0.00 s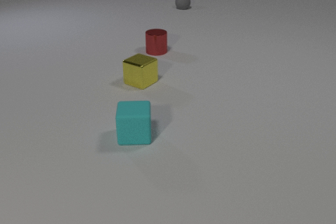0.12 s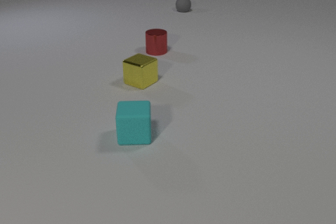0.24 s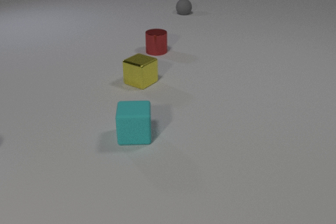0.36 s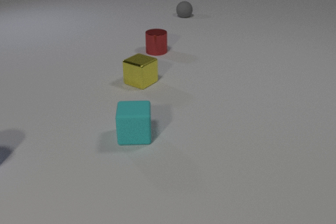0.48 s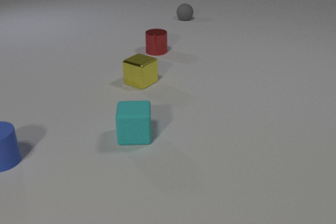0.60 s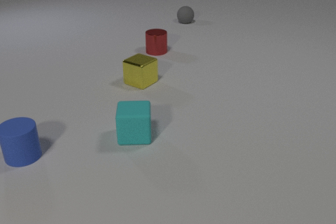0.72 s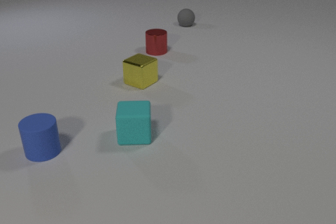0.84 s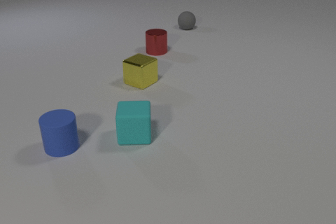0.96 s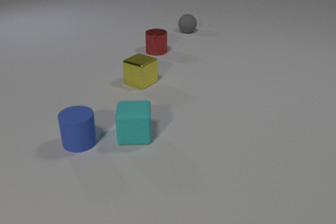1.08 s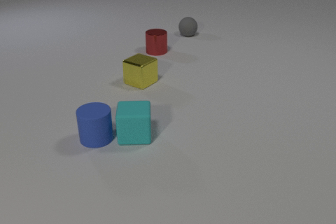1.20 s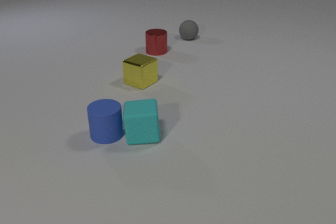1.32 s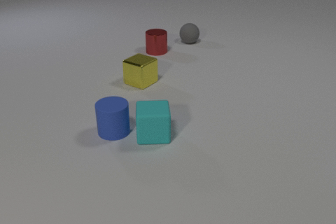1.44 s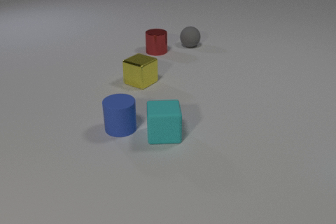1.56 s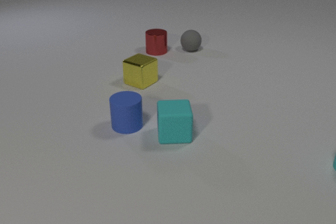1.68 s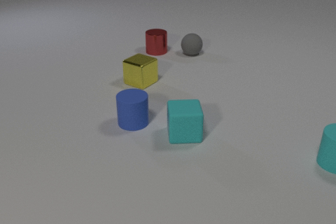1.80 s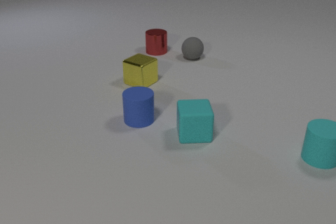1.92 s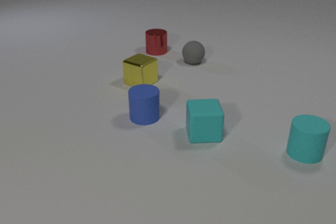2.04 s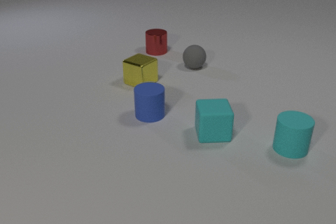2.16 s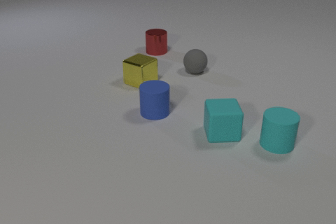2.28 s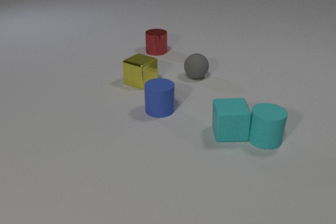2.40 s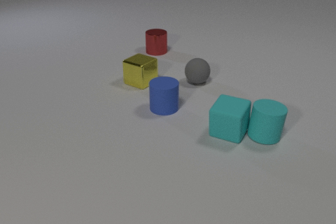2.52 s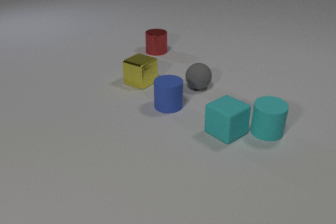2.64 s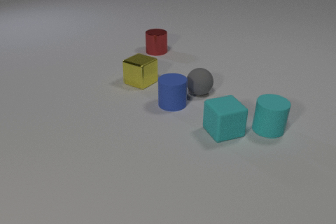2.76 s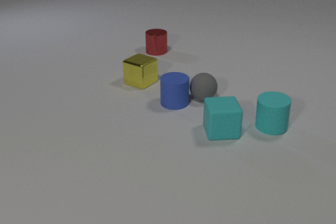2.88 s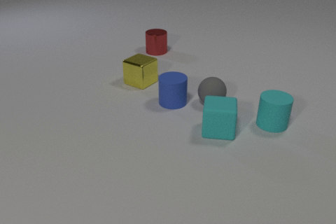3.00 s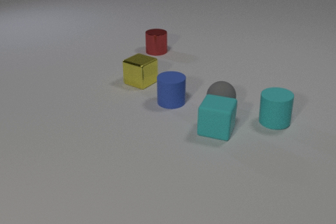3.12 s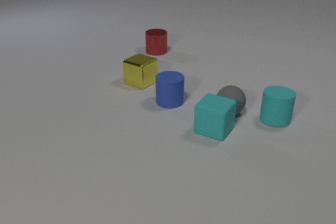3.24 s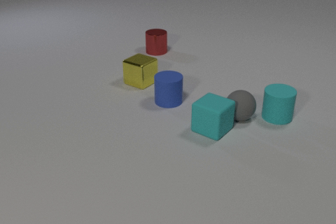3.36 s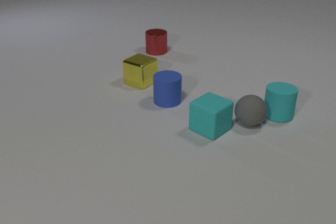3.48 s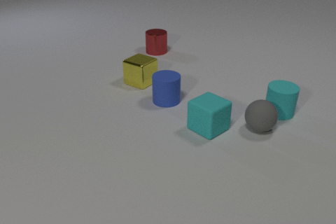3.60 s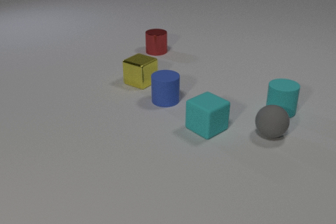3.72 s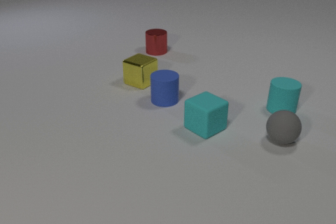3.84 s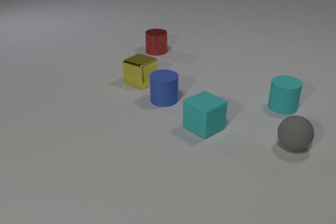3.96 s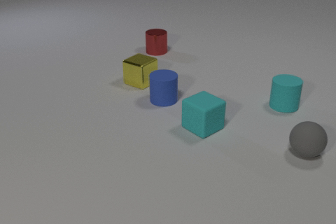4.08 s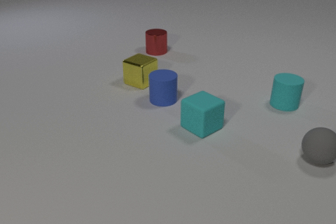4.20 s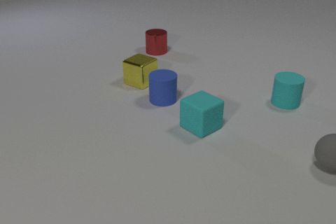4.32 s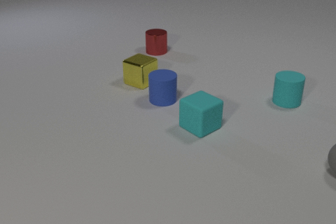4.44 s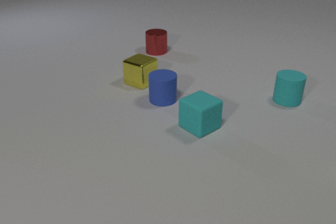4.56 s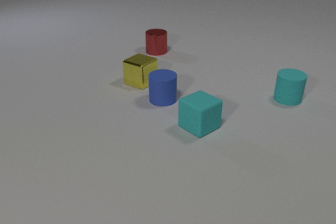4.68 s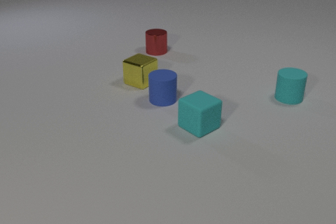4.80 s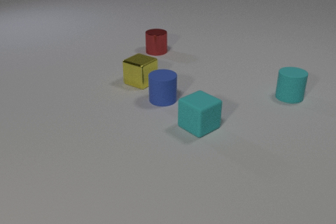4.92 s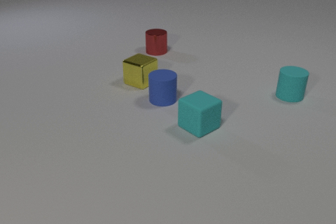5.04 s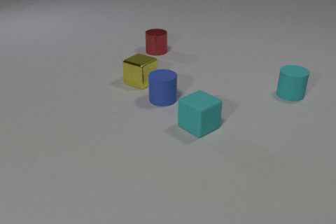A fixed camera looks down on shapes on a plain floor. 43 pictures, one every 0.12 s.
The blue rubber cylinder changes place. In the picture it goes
to the right.
The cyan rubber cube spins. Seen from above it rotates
clockwise.
0.00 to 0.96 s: The blue rubber cylinder comes in at the left edge, slides to the right. The gray rubber sphere rolls toward the camera.
0.96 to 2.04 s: The blue rubber cylinder slides to the right and away from the camera. The cyan rubber cube slides to the right. The cyan rubber cylinder comes in at the right edge, slides to the left. The gray rubber sphere rolls toward the camera. The blue rubber cylinder and the cyan rubber cube collide.
2.04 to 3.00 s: The blue rubber cylinder slides away from the camera and to the right. The cyan rubber cube slides away from the camera, spins clockwise seen from above by about 120 degrees, its near face sliding to the left. The cyan rubber cylinder slides away from the camera. The gray rubber sphere rolls toward the camera. The cyan rubber cube and the cyan rubber cylinder collide. The blue rubber cylinder and the gray rubber sphere collide.
3.00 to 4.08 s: The blue rubber cylinder slides to the left. The cyan rubber cube slides to the left, spins clockwise seen from above by about 30 degrees, its near face sliding to the left. The cyan rubber cylinder slides away from the camera. The gray rubber sphere rolls to the right and toward the camera.
4.08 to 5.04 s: The cyan rubber cylinder slides away from the camera. The gray rubber sphere rolls to the right and toward the camera, leaves at the right edge.
How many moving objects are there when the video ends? 1.
Are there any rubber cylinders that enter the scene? yes.
How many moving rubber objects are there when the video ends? 1.
